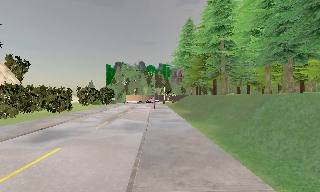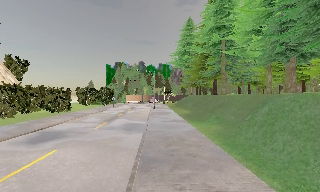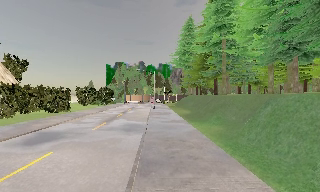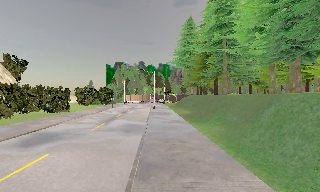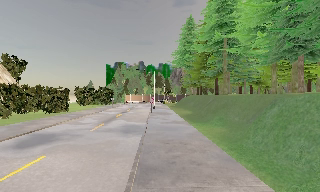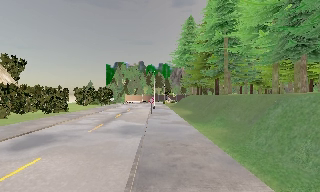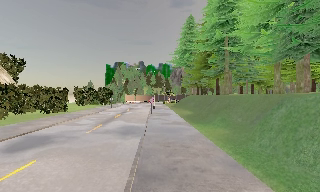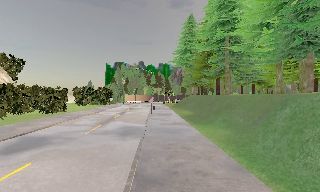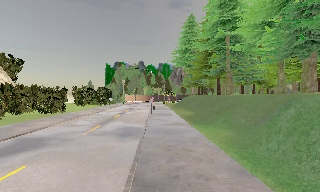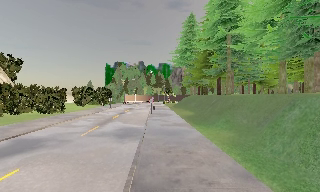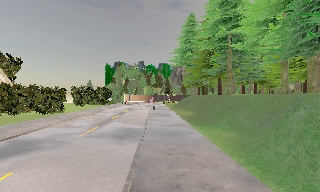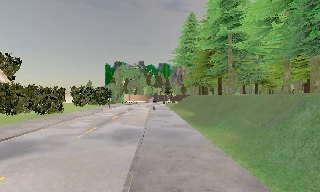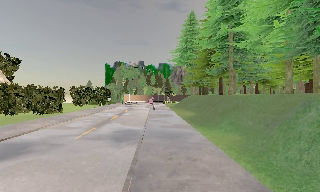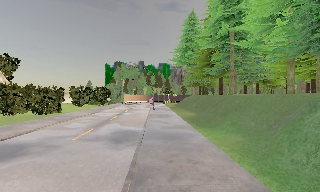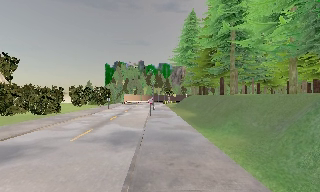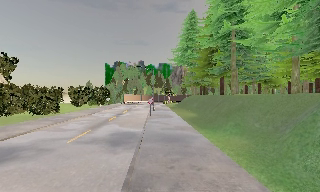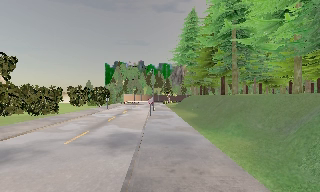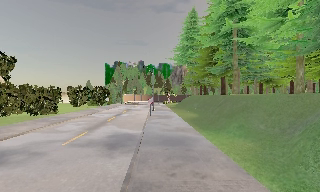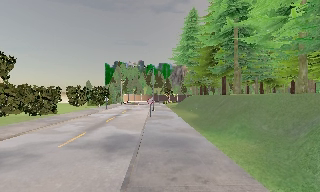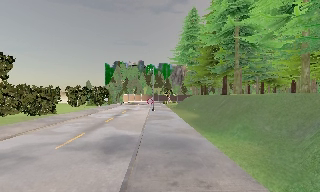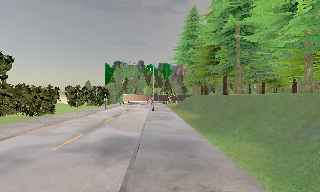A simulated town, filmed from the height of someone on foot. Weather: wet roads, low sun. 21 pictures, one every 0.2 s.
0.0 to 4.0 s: The camera travels forward, about 5 m, so what stands in front looms larger.
The film runs forward here.
